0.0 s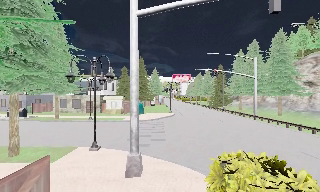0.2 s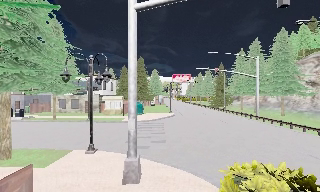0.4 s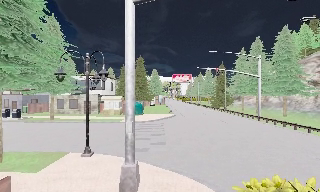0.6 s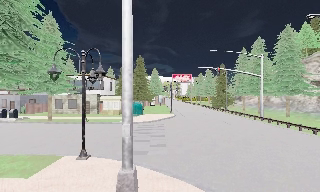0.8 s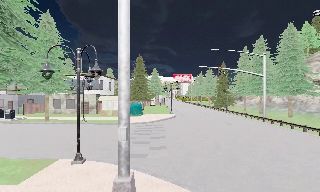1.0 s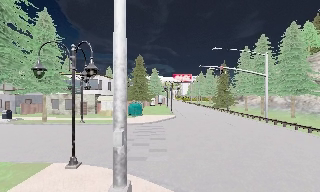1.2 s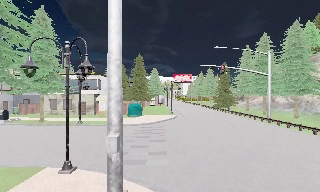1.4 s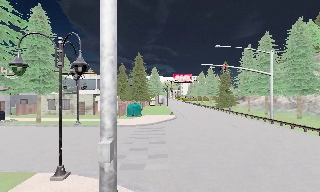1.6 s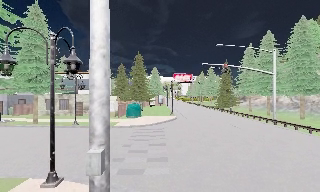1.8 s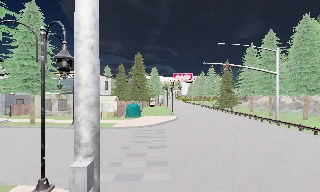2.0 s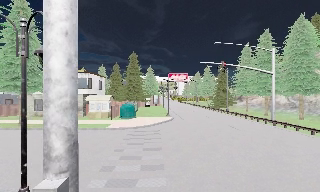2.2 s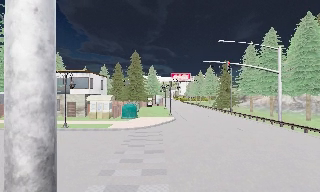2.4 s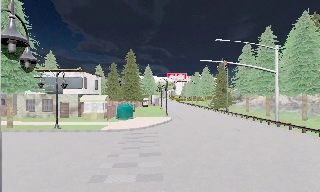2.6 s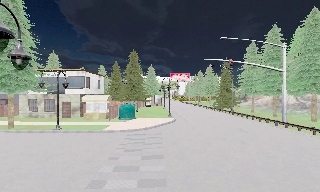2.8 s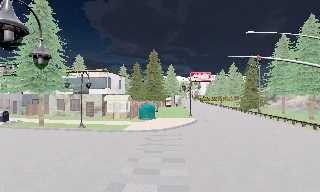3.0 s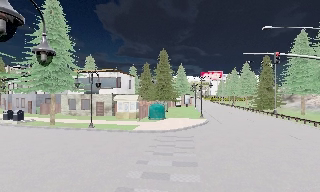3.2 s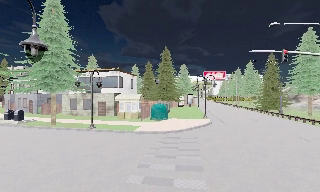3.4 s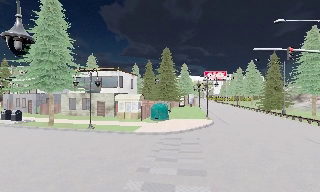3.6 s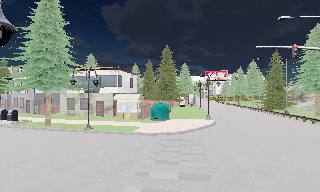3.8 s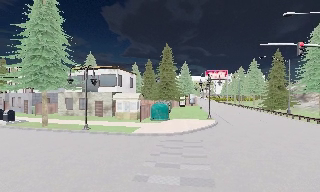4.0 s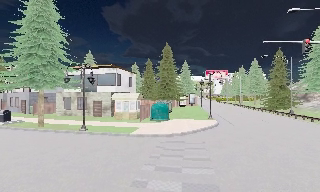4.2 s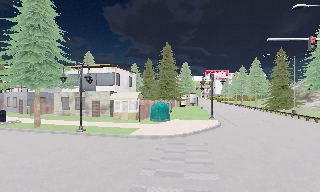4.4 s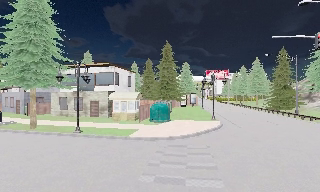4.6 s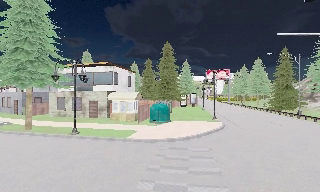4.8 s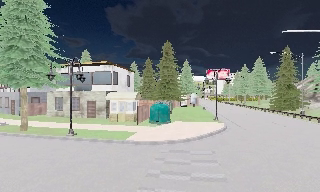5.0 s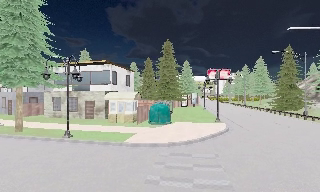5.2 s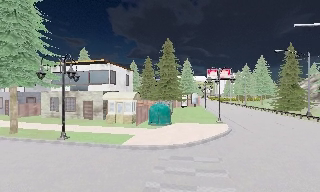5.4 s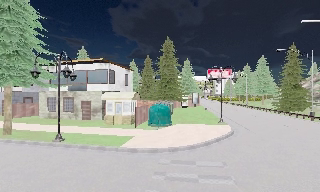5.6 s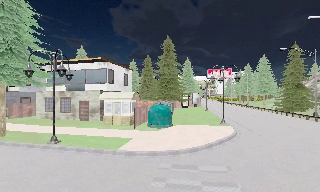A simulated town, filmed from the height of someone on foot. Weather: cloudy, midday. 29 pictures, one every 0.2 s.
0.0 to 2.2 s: The camera travels forward, about 4.5 m, so what stands in front looms larger.
2.2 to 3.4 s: The scene slides to the right, as the camera pans about 10 degrees to its left. It travels forward, about 2.5 m, so what stands in front looms larger.
3.4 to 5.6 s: The camera travels forward, about 4.5 m, so what stands in front looms larger.
The film runs forward here.
